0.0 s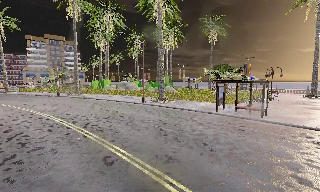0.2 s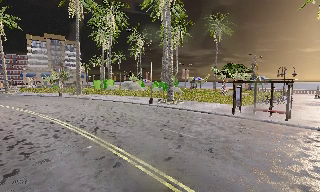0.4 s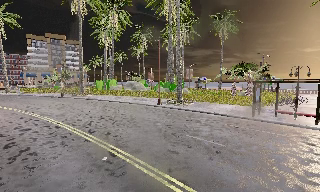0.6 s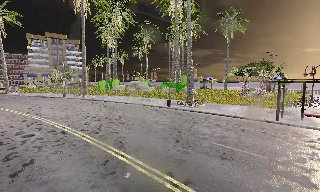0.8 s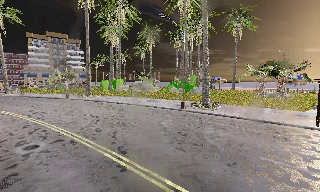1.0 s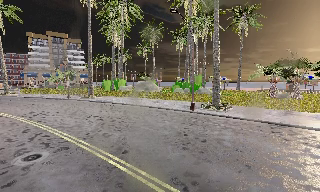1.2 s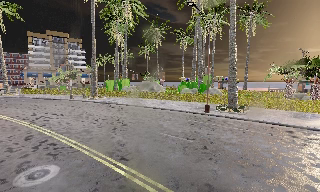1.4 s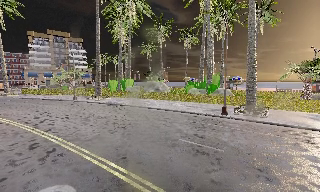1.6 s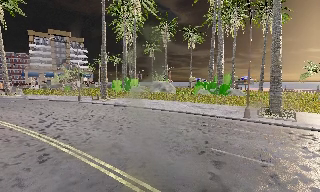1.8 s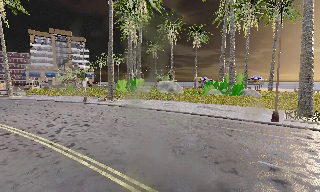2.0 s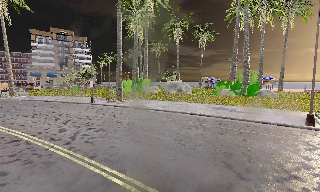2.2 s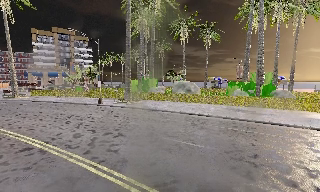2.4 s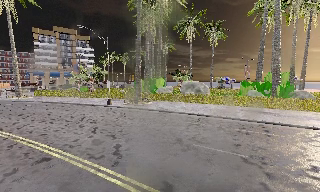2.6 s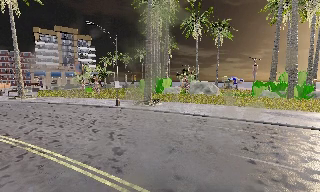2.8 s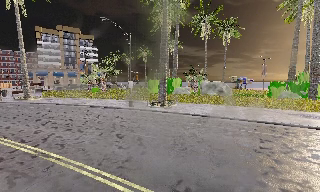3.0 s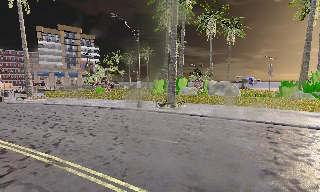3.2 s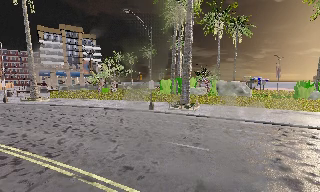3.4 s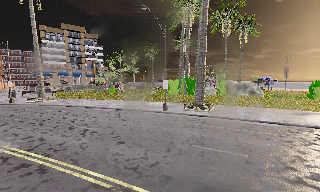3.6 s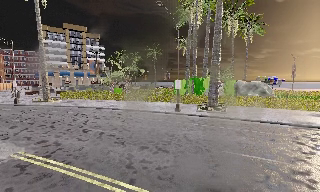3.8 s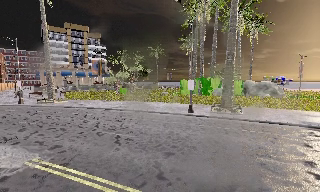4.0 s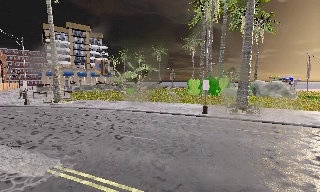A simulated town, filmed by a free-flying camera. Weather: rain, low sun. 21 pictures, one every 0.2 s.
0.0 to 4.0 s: The camera travels to its left and forward, about 30 m, so close, fixed things drift to the right.
The film runs backward here.
